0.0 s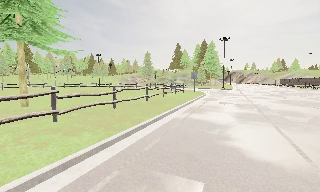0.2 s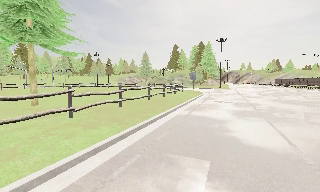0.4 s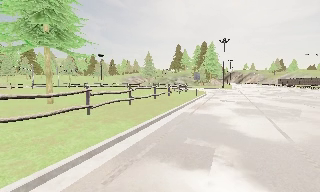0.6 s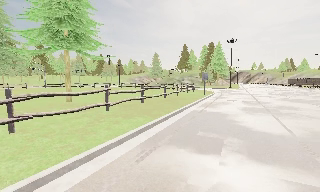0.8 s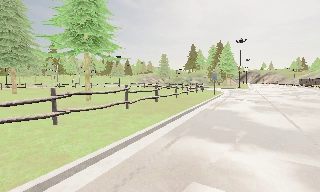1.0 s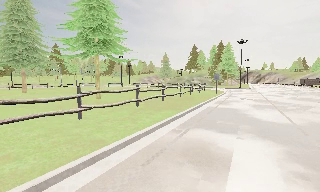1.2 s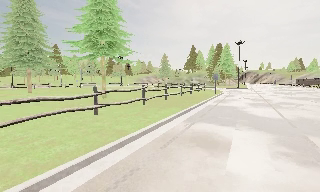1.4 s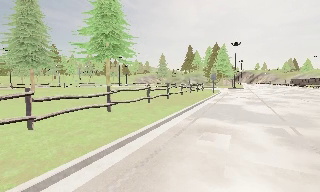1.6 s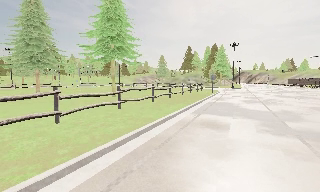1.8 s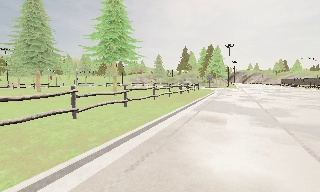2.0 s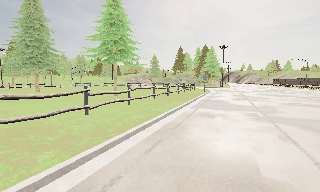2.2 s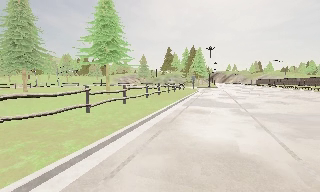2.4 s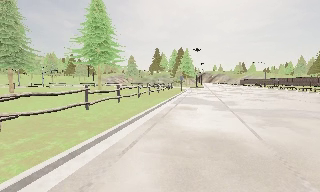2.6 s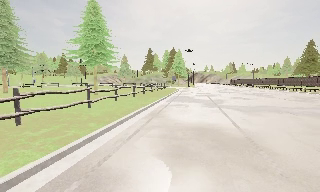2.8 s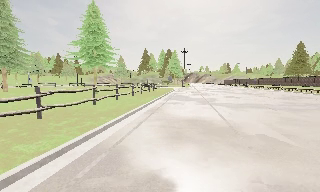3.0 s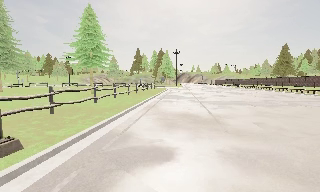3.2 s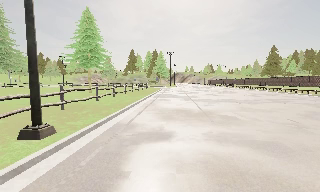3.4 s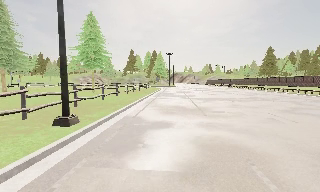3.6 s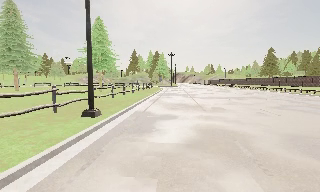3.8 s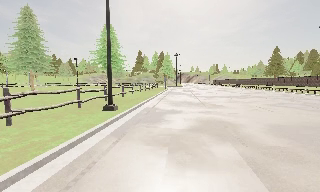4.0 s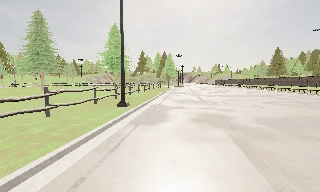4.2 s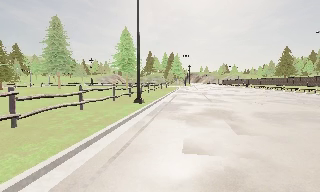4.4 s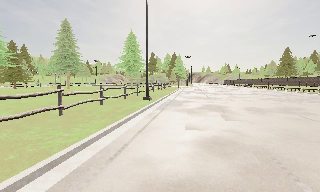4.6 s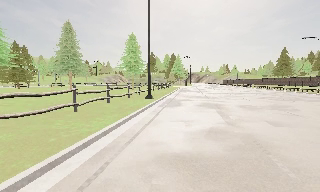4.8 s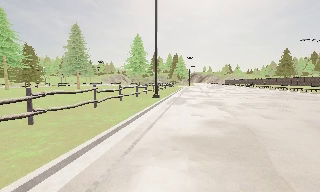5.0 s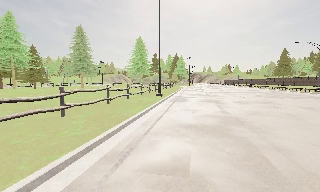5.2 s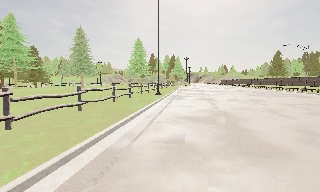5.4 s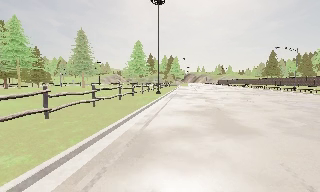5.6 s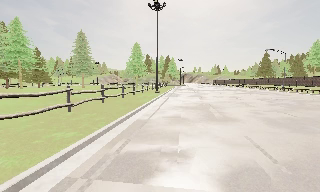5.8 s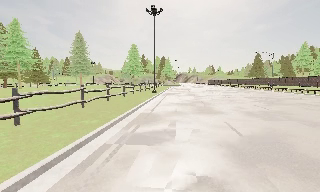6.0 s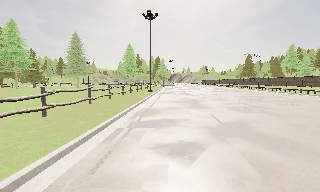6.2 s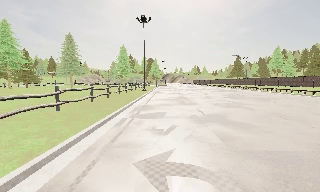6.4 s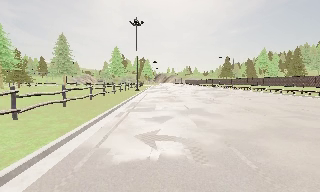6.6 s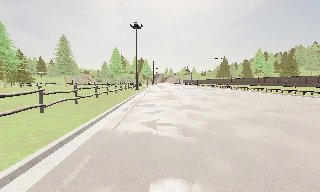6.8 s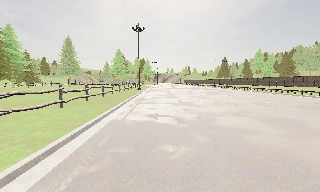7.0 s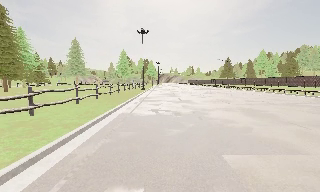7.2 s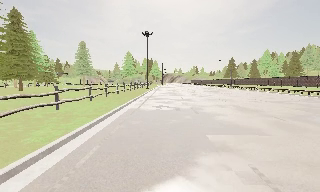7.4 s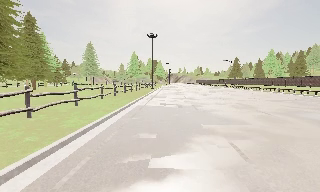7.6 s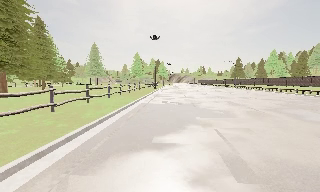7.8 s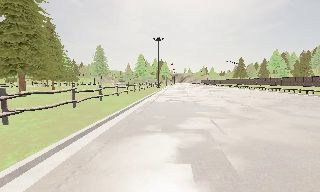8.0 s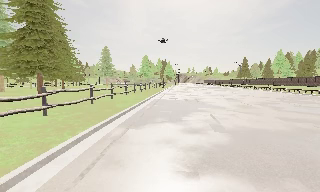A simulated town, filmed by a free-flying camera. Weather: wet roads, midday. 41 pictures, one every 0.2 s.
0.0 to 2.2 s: The camera travels backward and to its left, about 10 m, so what stands in front gets smaller.
2.2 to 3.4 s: The camera pans to its right, which is clockwise from overhead, by about 15 degrees. It travels backward, about 7 m, so what stands in front gets smaller.
3.4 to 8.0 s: The camera travels backward, about 35 m, so what stands in front gets smaller.
The film runs backward here.
